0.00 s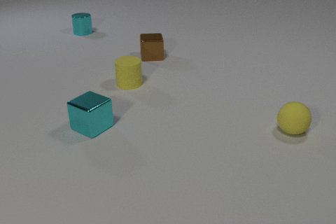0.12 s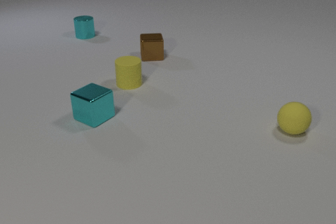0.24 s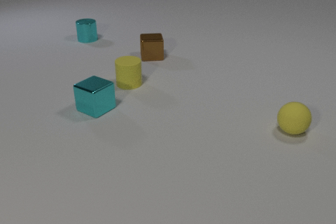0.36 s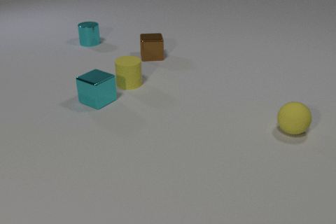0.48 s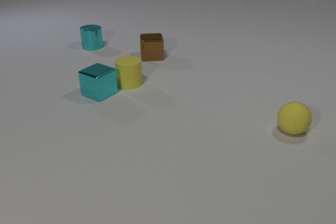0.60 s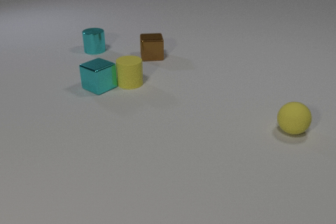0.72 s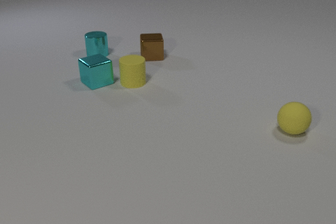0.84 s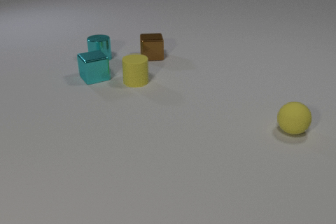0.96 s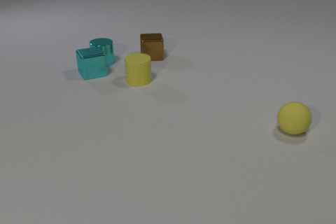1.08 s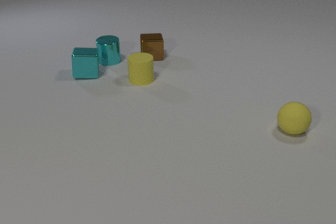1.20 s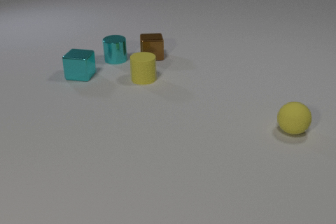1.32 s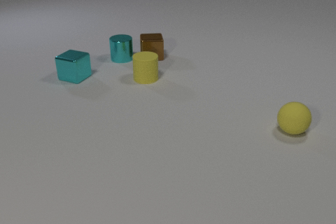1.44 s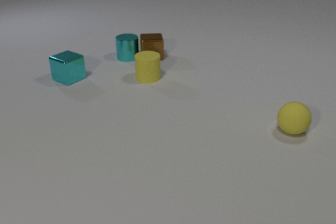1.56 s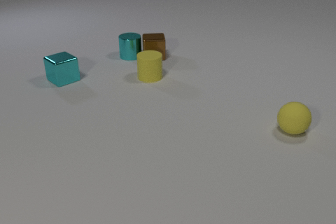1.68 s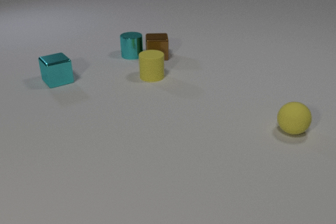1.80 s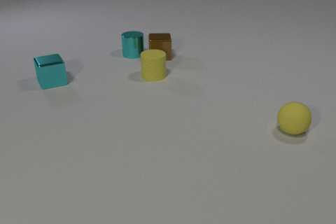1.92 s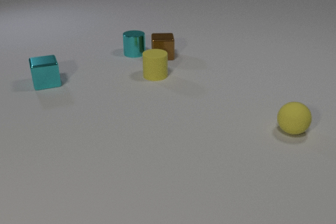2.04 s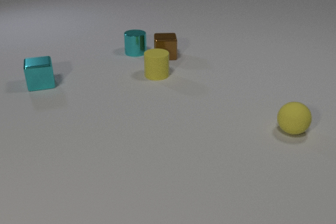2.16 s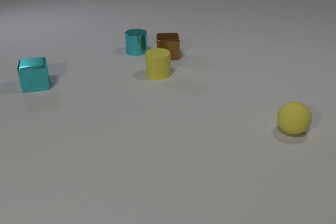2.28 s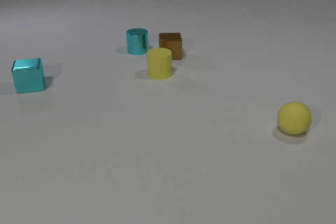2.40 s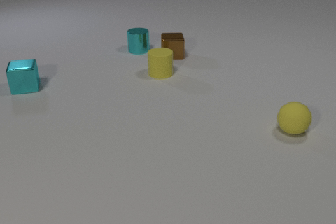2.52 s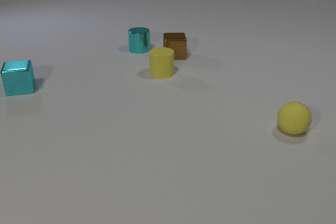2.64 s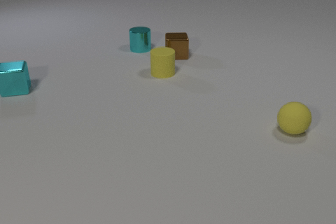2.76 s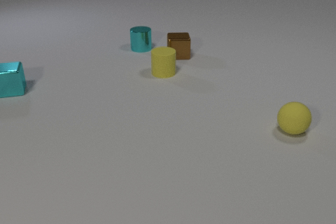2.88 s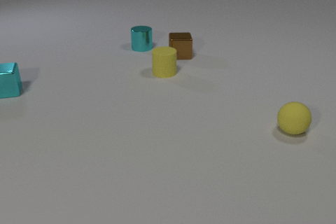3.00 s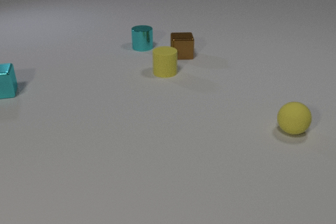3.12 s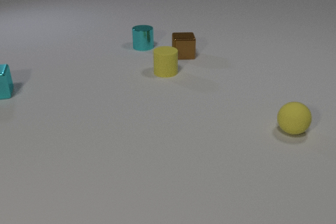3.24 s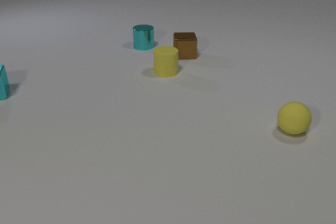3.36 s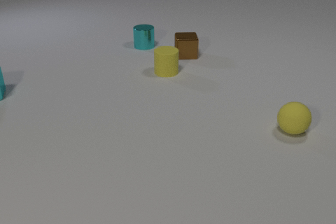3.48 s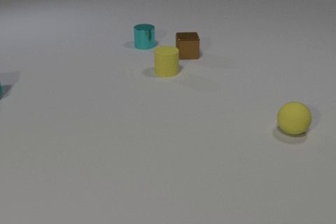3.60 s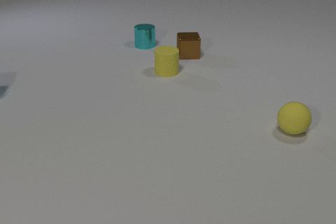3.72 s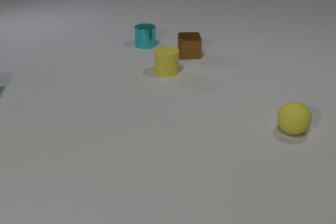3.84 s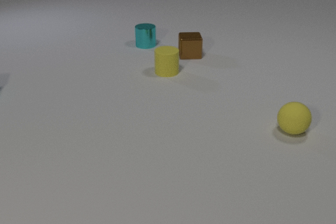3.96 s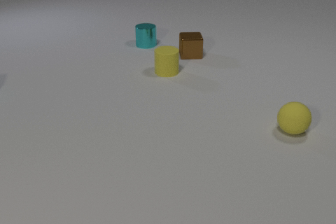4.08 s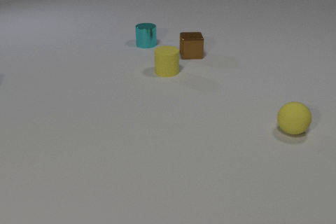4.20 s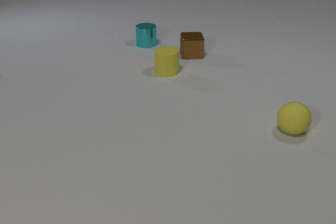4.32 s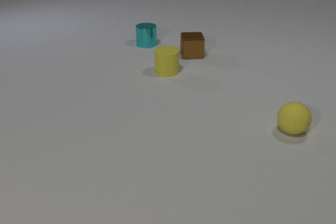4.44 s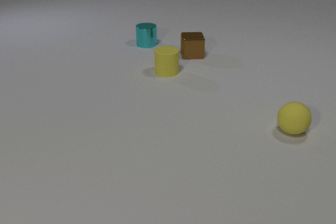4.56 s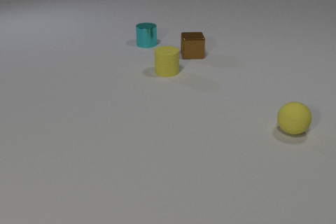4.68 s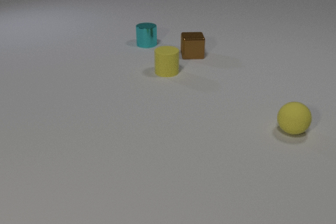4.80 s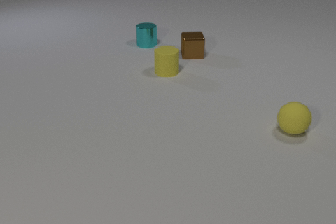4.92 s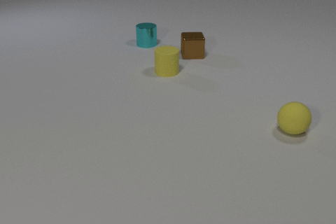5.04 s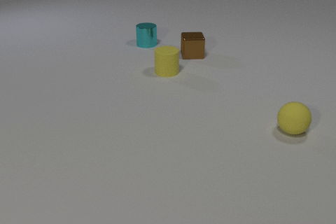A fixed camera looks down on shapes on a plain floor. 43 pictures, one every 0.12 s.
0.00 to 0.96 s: The cyan metal cylinder slides toward the camera. The cyan metal cube slides away from the camera, spins clockwise seen from above by about 30 degrees, its near face sliding to the left. The yellow rubber cylinder slides to the right and away from the camera. The cyan metal cube and the yellow rubber cylinder collide. The cyan metal cylinder and the cyan metal cube collide.
0.96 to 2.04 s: The cyan metal cylinder slides to the right and away from the camera. The cyan metal cube slides to the left, spins clockwise seen from above by about 90 degrees, its near face sliding to the left. The yellow rubber cylinder slides to the right and away from the camera. The brown metal cube slides to the right. The cyan metal cylinder and the brown metal cube collide.
2.04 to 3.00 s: The cyan metal cylinder slides away from the camera and to the right. The cyan metal cube slides to the left. The yellow rubber cylinder slides to the right and away from the camera. The brown metal cube slides to the right.
3.00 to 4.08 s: The cyan metal cylinder slides away from the camera. The cyan metal cube slides to the left, leaves at the left edge. The brown metal cube slides to the right.
4.08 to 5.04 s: Next to nothing moves.
Are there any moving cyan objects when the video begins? yes.
What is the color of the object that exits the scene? cyan.
How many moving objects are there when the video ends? 0.
